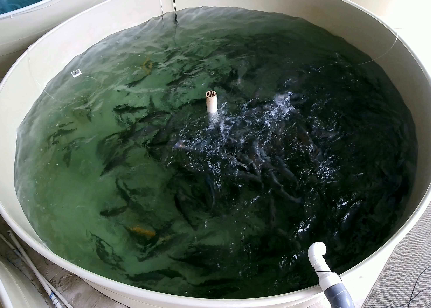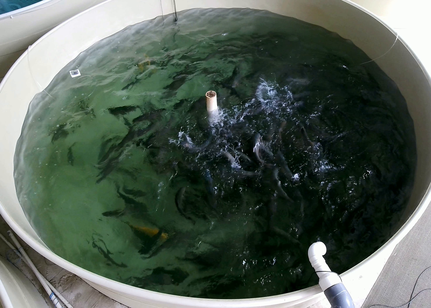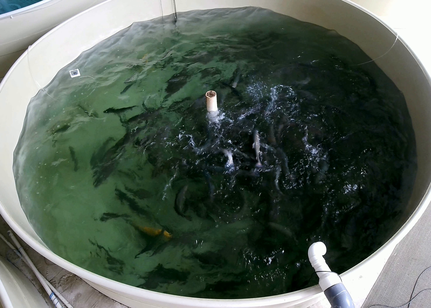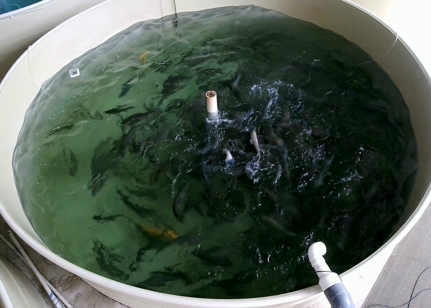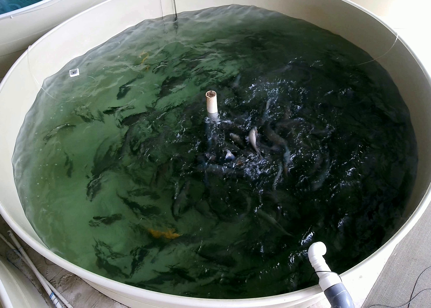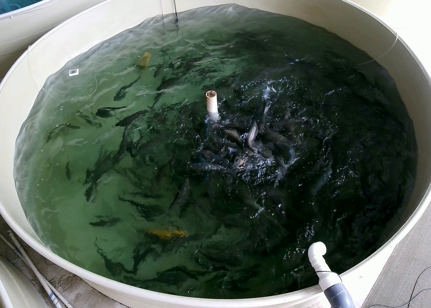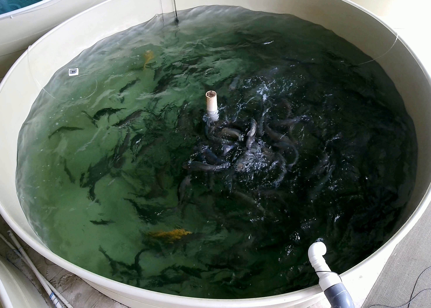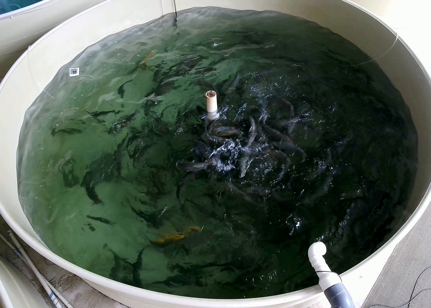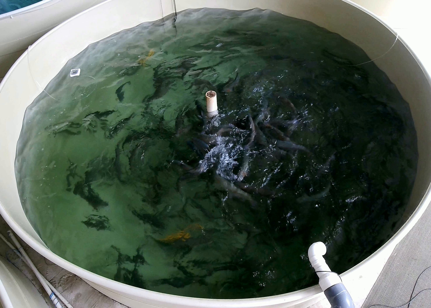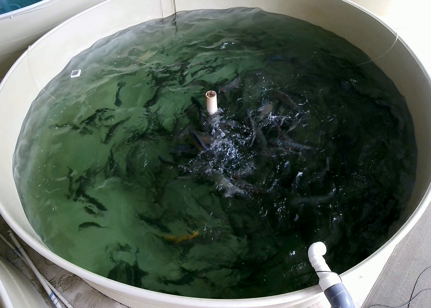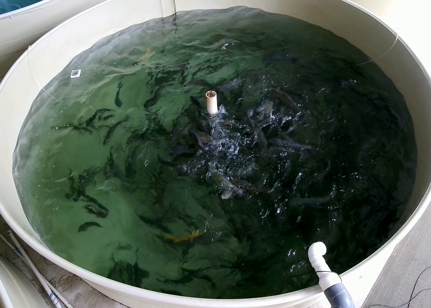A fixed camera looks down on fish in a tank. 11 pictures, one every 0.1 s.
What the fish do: Strong feeding.
